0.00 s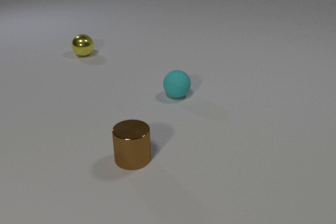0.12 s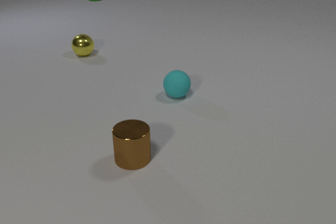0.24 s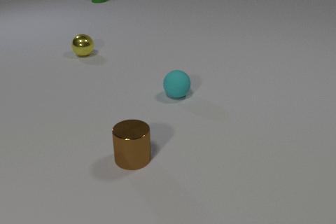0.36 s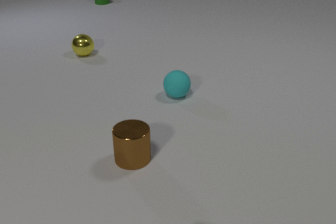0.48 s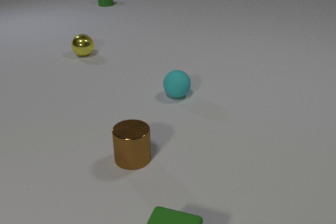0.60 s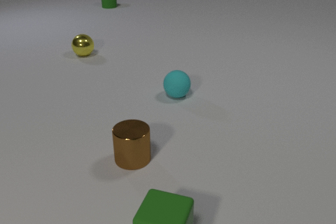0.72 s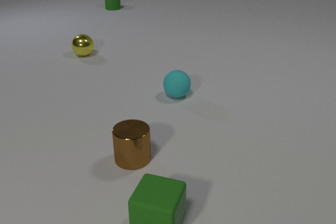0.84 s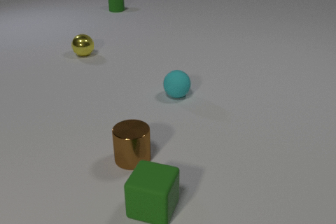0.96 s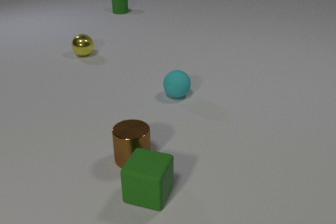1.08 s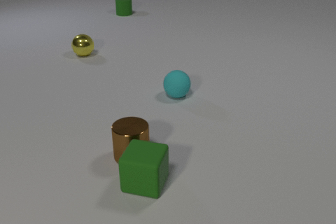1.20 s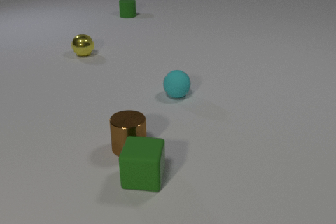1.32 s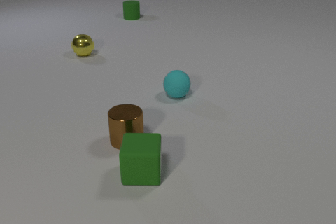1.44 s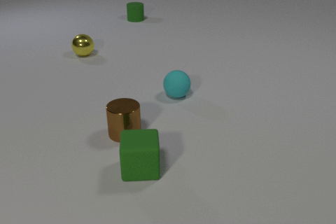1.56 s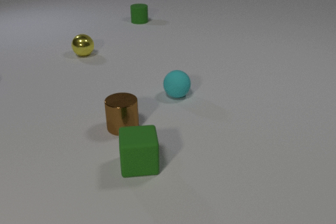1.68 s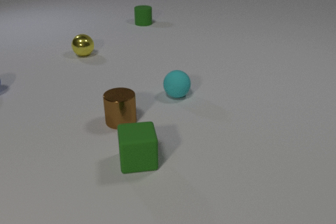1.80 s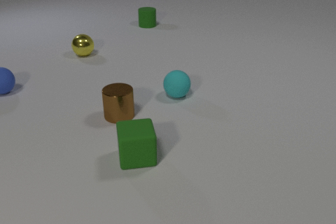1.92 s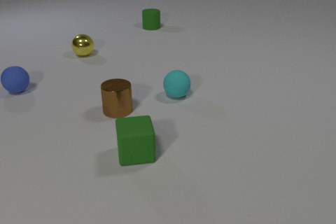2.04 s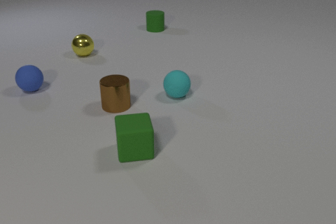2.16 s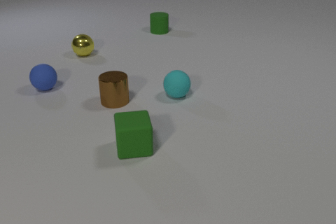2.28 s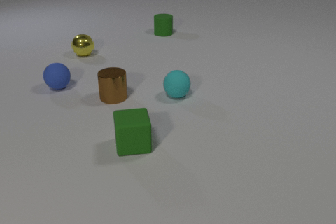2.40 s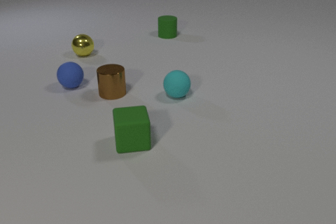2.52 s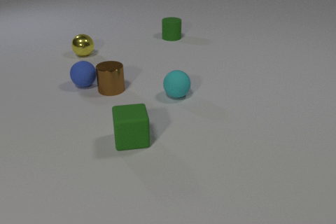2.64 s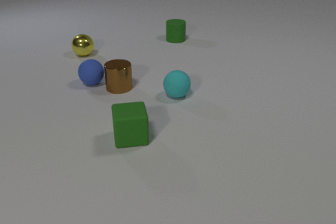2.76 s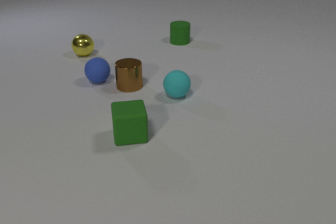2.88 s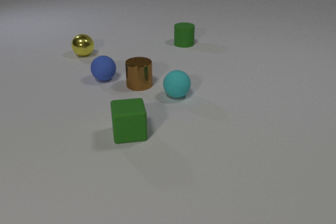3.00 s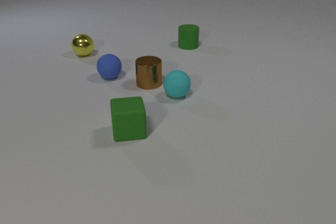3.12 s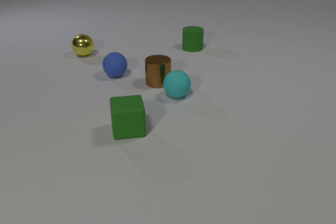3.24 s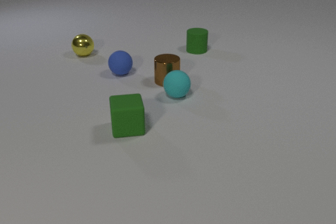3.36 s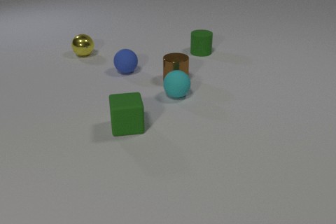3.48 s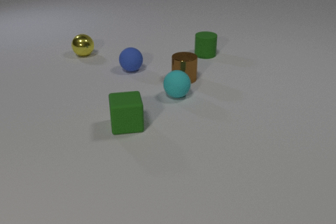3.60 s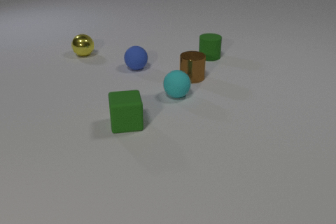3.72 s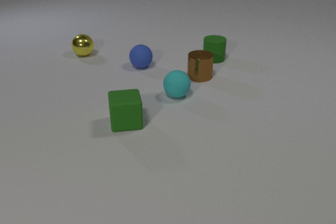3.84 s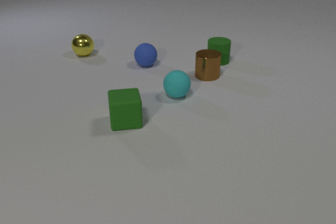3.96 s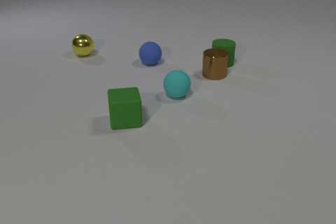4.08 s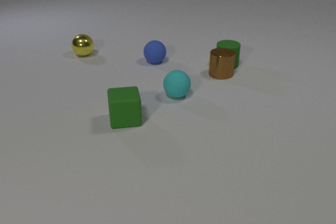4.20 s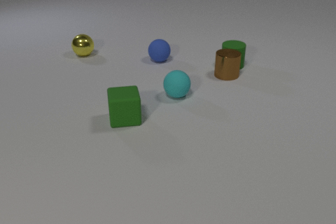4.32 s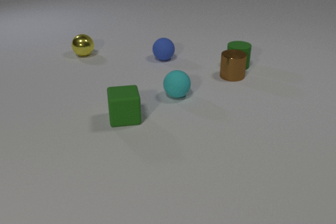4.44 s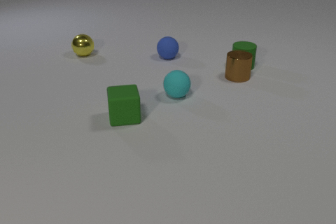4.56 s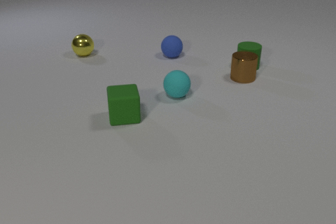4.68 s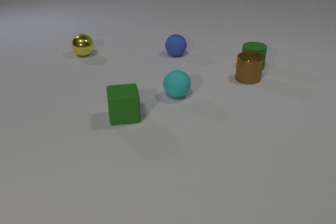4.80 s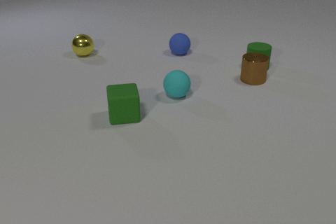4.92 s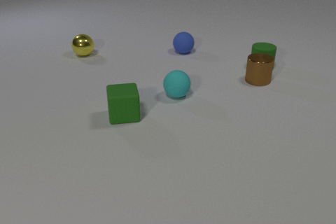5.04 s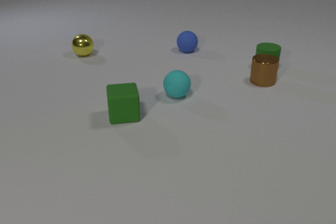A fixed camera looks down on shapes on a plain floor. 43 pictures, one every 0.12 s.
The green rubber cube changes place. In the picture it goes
away from the camera.
The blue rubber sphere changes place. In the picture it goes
to the right.
0.00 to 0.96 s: The green rubber cube comes in at the bottom edge, slides away from the camera. The green rubber cylinder slides toward the camera and to the right.
0.96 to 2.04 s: The green rubber cube slides away from the camera, spins counterclockwise seen from above by about 30 degrees, its near face sliding to the right. The brown metal cylinder slides away from the camera. The blue rubber sphere comes in at the left edge, rolls to the right. The green rubber cylinder slides toward the camera and to the right. The green rubber cube and the brown metal cylinder collide.
2.04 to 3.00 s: The green rubber cube slides away from the camera. The brown metal cylinder slides away from the camera and to the right. The blue rubber sphere rolls to the right. The green rubber cylinder slides toward the camera and to the right. The brown metal cylinder and the blue rubber sphere collide.
3.00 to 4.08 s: The green rubber cube slides away from the camera. The brown metal cylinder slides to the right. The blue rubber sphere rolls to the right and away from the camera. The green rubber cylinder slides toward the camera and to the right. The brown metal cylinder and the green rubber cylinder collide.
4.08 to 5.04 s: The green rubber cube slides away from the camera. The brown metal cylinder slides to the right. The blue rubber sphere rolls to the right and away from the camera. The green rubber cylinder slides to the right.
How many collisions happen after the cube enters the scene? 3.
How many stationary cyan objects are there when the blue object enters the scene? 1.
What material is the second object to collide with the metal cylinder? rubber.
